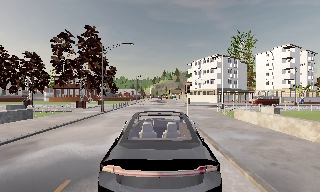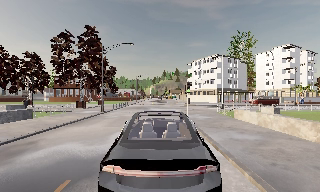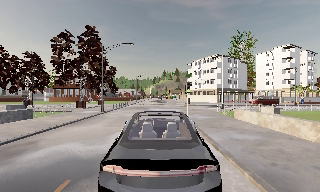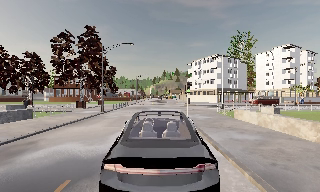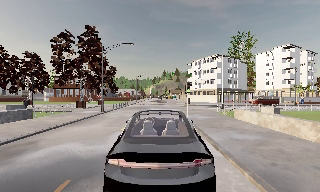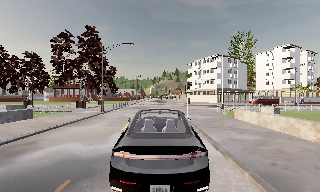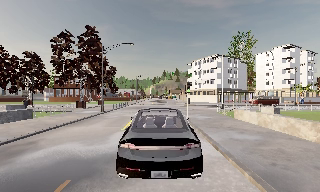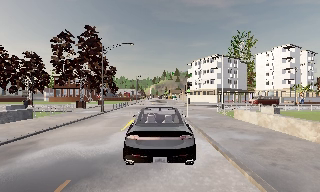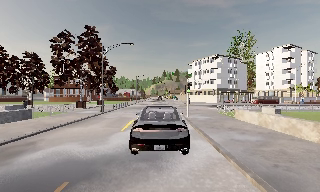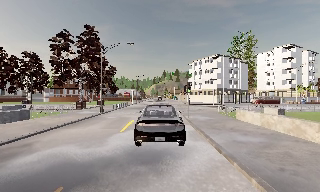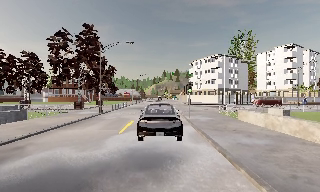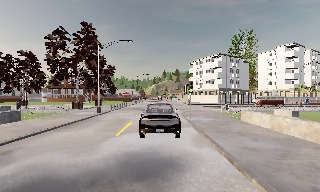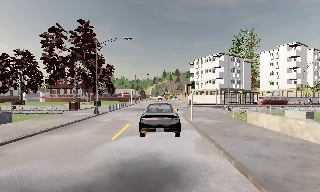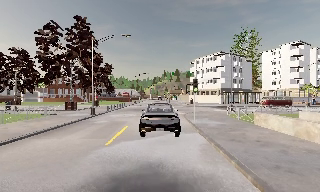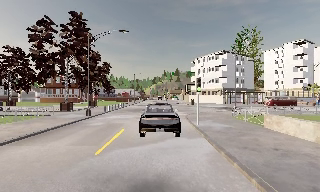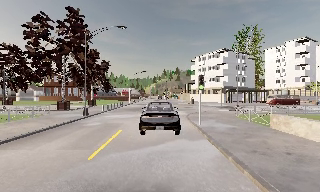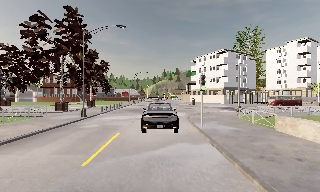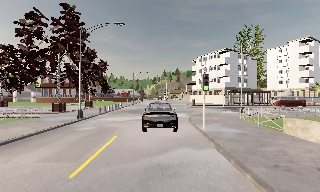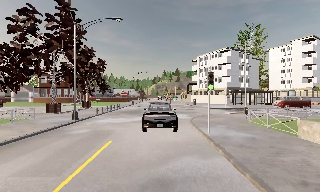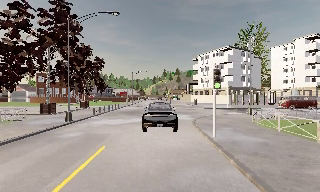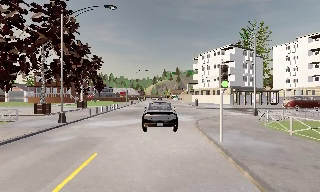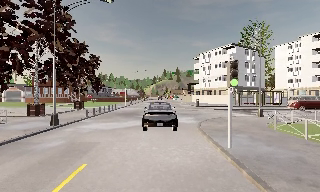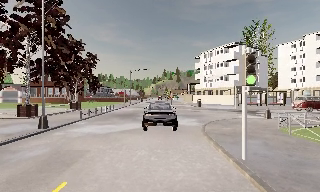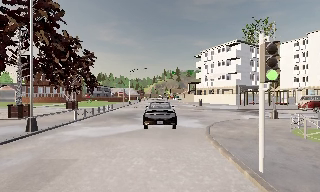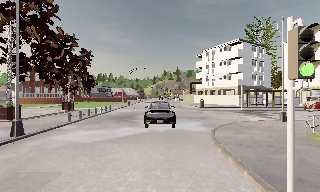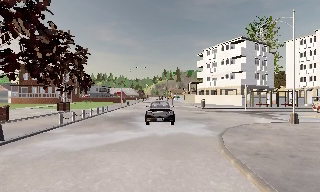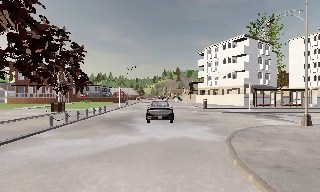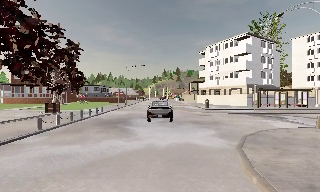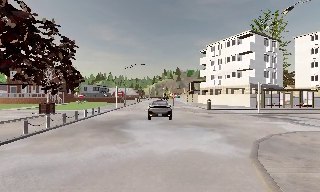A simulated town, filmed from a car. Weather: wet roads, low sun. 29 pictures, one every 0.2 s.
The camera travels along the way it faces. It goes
forward.
0.0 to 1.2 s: The camera keeps its place and its aim.
1.2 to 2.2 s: The camera travels forward, about 1 m, so what stands in front looms larger. It gains speed.
2.2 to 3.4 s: The camera travels forward, about 4 m, so what stands in front looms larger. It loses speed.
3.4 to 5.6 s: The camera travels forward, about 9 m, so what stands in front looms larger.
The film runs forward here.
